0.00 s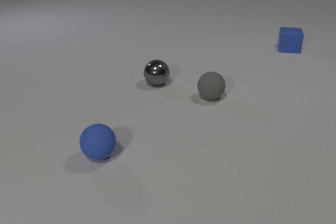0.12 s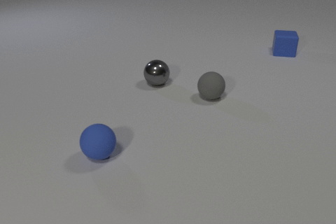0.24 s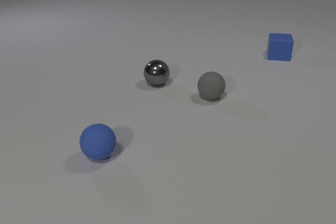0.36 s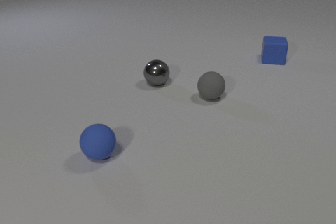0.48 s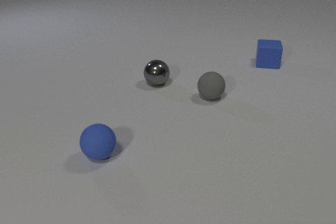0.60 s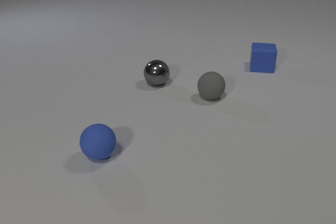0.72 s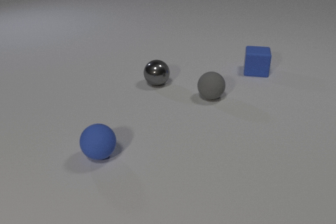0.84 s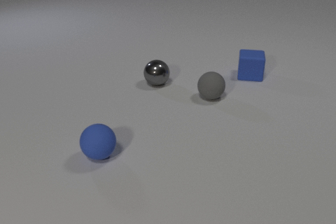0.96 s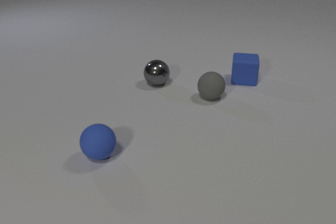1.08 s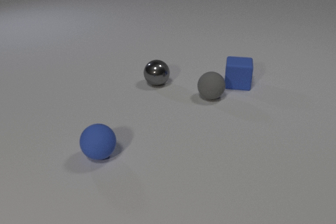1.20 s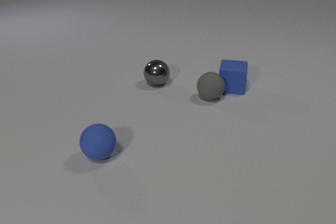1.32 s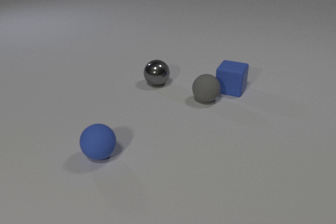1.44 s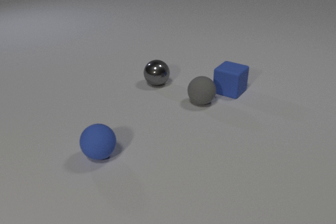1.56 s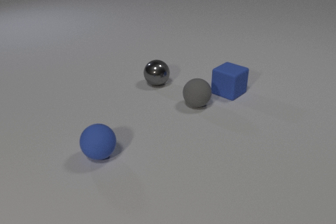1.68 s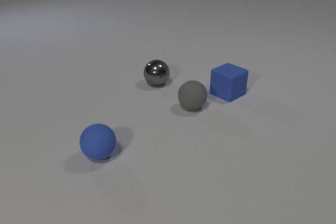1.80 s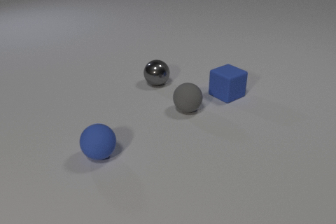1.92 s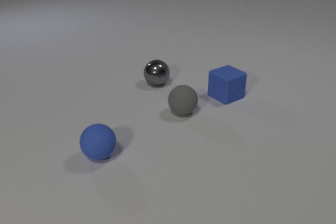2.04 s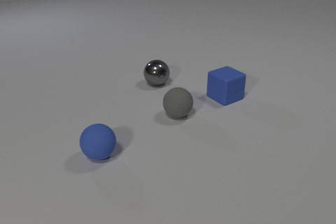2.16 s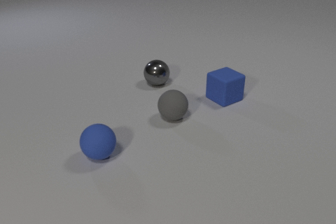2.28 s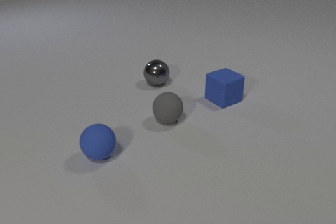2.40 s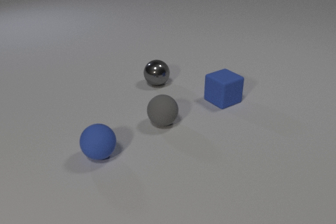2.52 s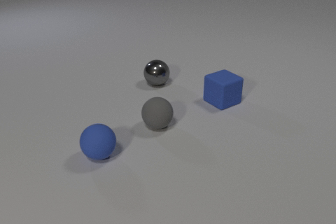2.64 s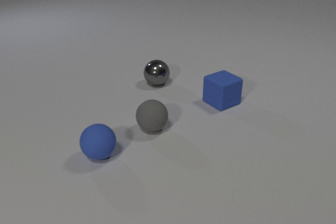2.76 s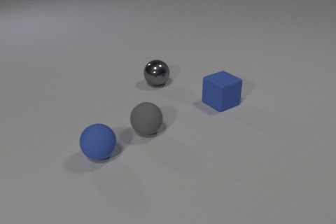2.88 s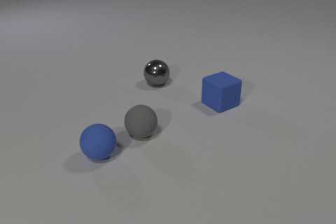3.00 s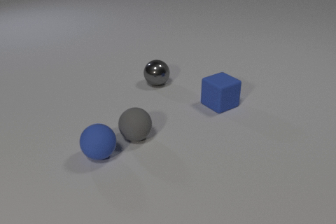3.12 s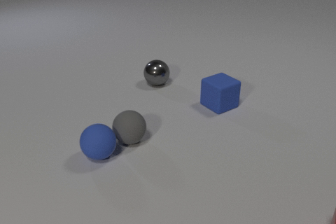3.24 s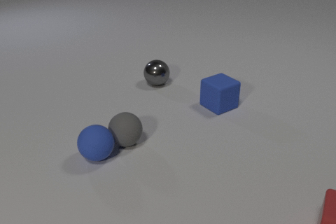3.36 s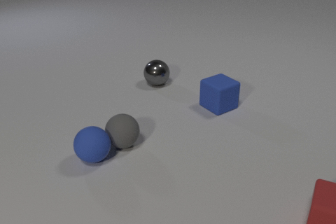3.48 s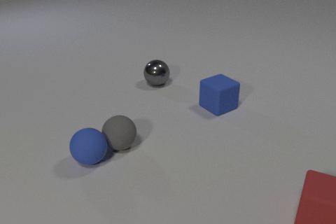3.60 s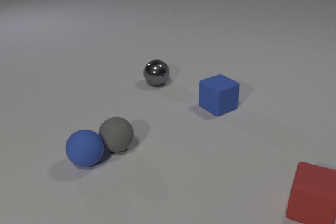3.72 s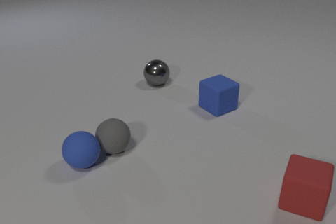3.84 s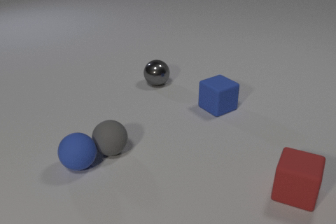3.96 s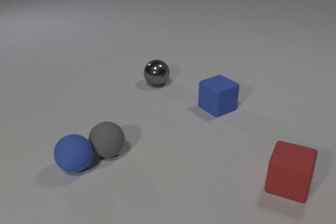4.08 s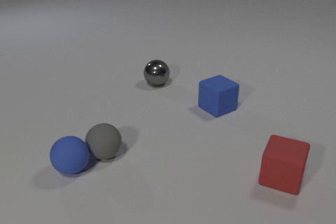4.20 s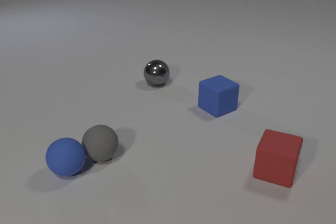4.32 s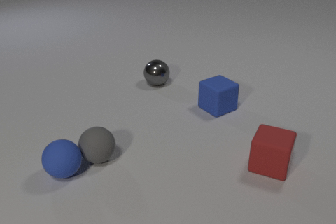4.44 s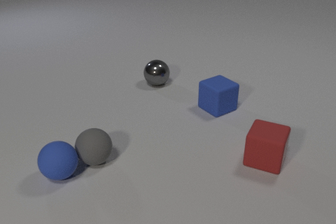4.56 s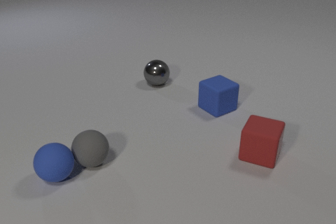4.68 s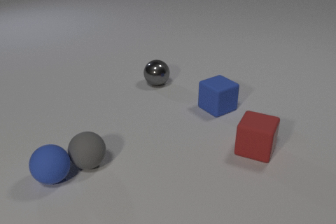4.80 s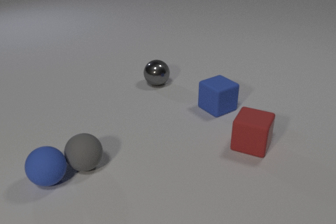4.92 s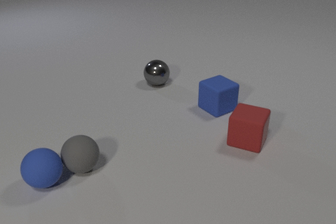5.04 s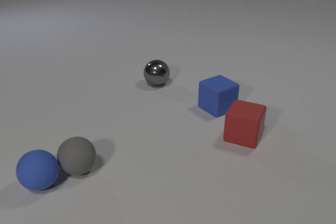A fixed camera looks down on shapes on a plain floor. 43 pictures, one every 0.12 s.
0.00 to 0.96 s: The blue rubber cube slides toward the camera and to the left.
0.96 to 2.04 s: The blue rubber cube slides toward the camera and to the left, spins clockwise seen from above by about 45 degrees, its near face sliding to the left. The gray rubber sphere rolls toward the camera and to the left. The blue rubber cube and the gray rubber sphere collide.
2.04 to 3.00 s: The blue rubber cube slides toward the camera. The gray rubber sphere rolls to the left and toward the camera.
3.00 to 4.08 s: The blue rubber cube slides toward the camera. The gray rubber sphere rolls to the left and toward the camera. The red rubber cube comes in at the right edge, slides away from the camera and to the left. The blue rubber sphere rolls to the left and toward the camera. The gray rubber sphere and the blue rubber sphere collide.
4.08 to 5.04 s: The gray rubber sphere rolls to the left and toward the camera. The red rubber cube slides away from the camera and to the left. The blue rubber sphere rolls to the left and toward the camera.
What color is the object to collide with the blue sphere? gray.
What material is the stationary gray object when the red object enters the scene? metal.
How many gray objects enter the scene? 0.
